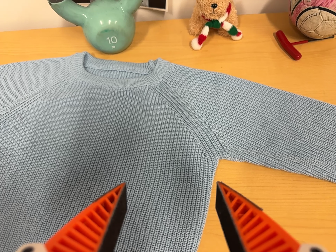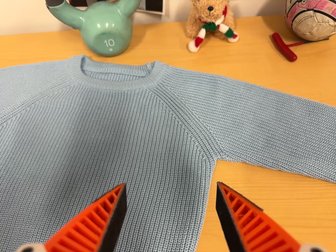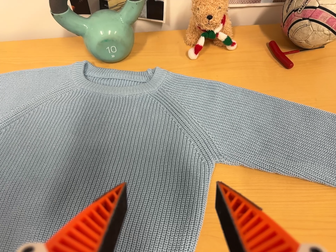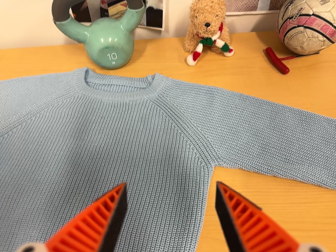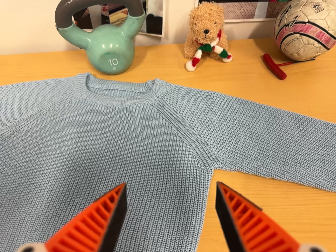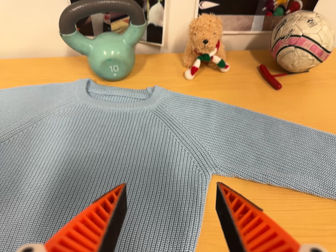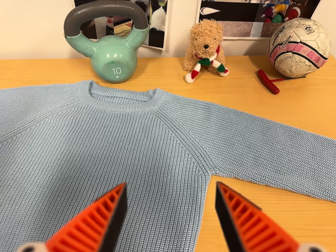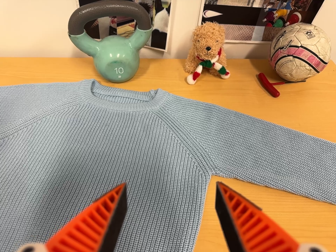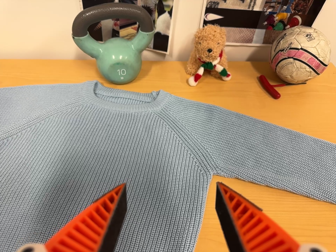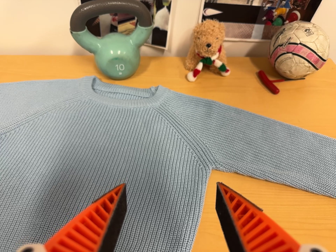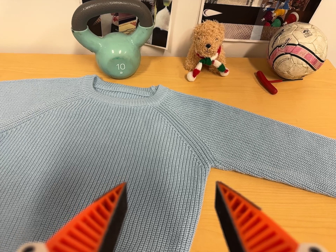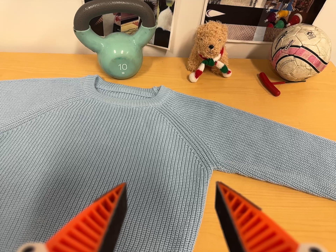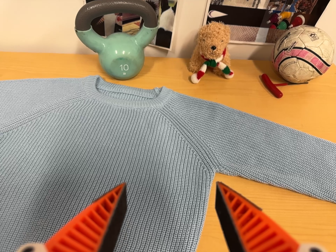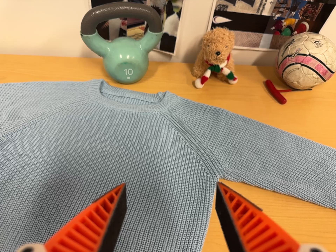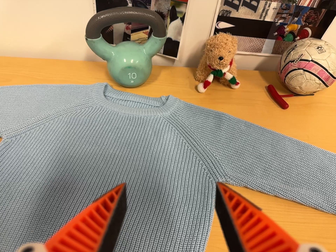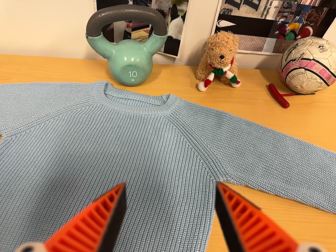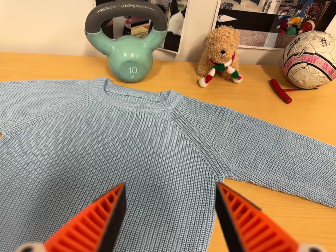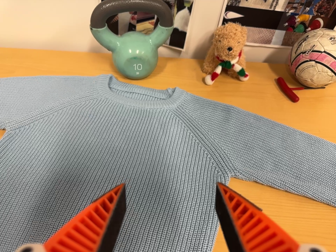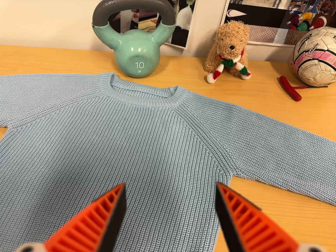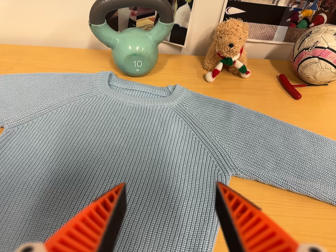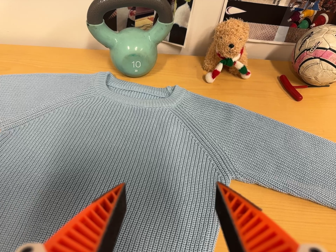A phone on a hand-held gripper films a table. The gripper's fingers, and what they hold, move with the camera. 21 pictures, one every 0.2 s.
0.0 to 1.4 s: The camera travels backward, about 6 cm, so what stands in front gets smaller. Its aim tips toward the top of its view by about 10 degrees.
1.4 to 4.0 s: The camera shifts only a little, or ends up much as it began.
The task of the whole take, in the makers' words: left arm across.
The film runs forward here.
